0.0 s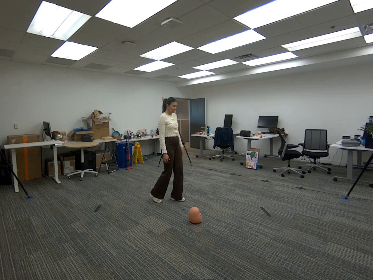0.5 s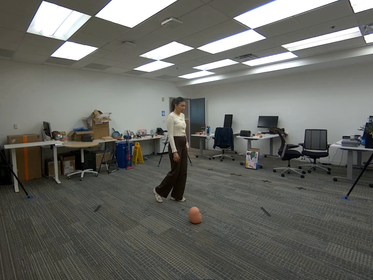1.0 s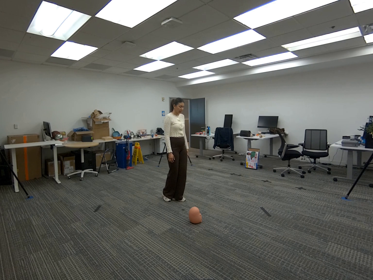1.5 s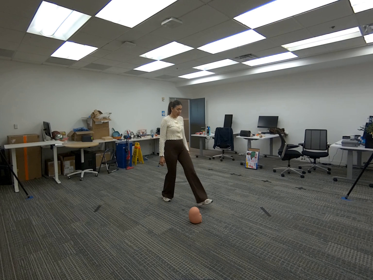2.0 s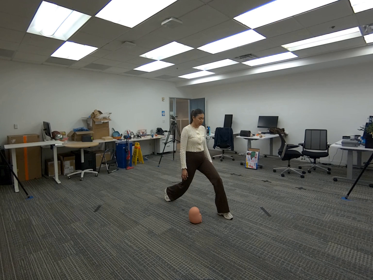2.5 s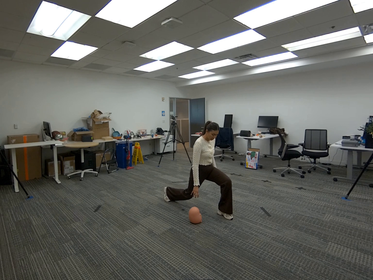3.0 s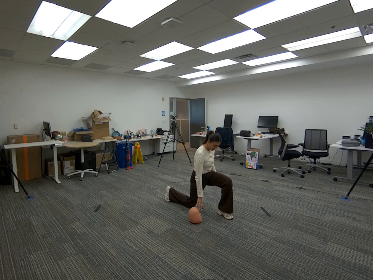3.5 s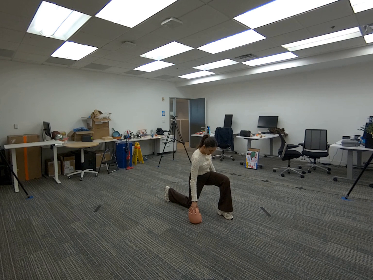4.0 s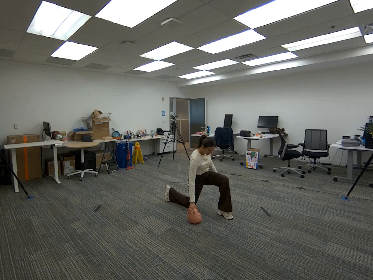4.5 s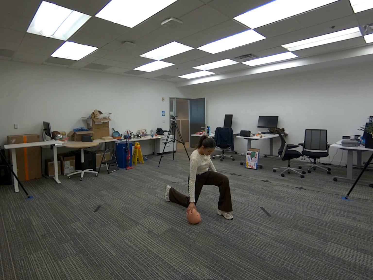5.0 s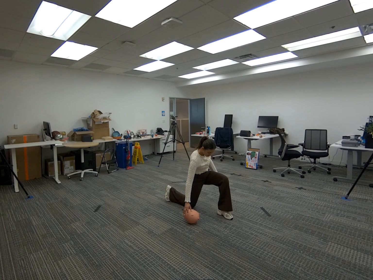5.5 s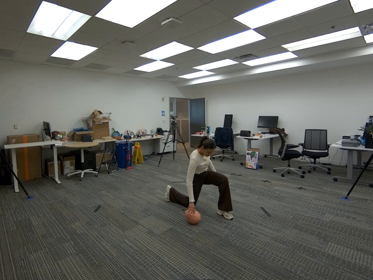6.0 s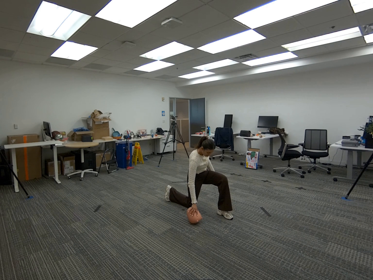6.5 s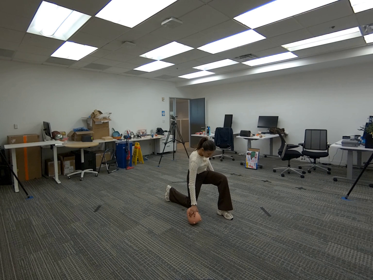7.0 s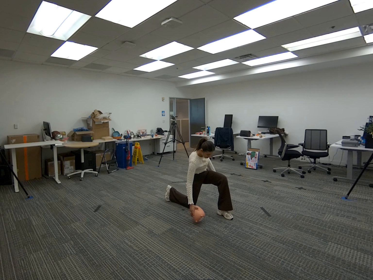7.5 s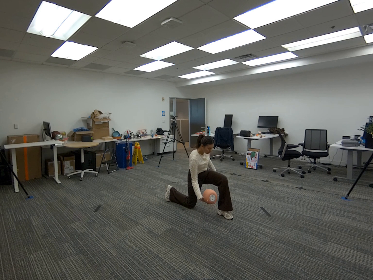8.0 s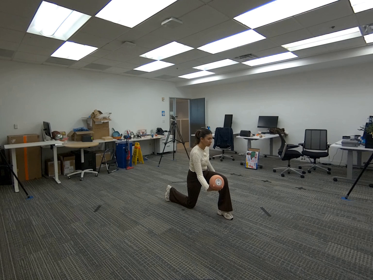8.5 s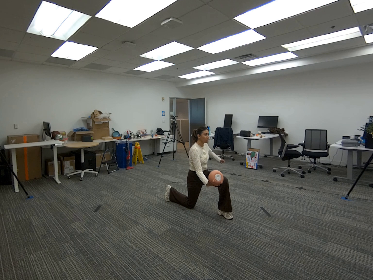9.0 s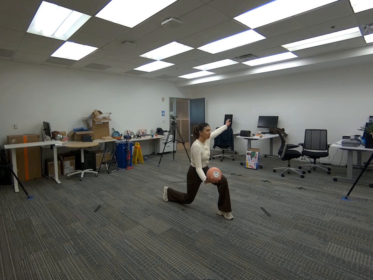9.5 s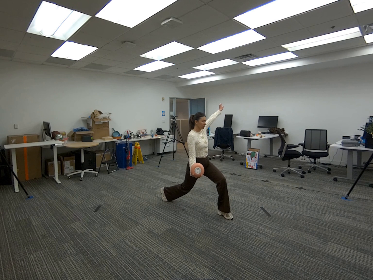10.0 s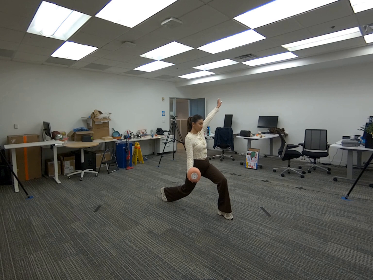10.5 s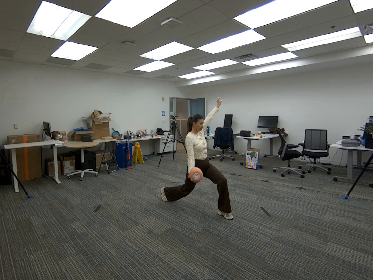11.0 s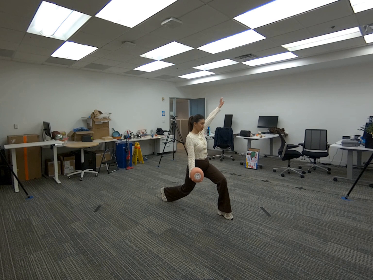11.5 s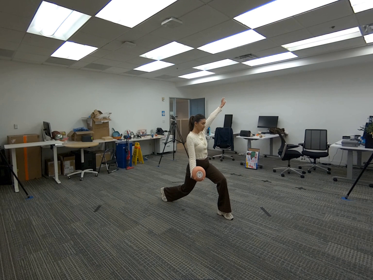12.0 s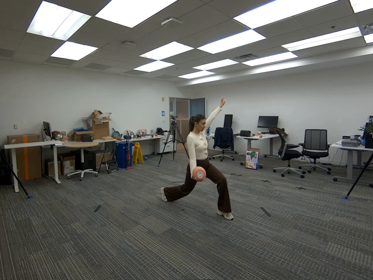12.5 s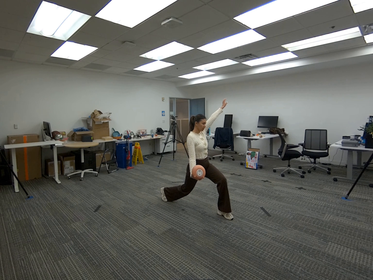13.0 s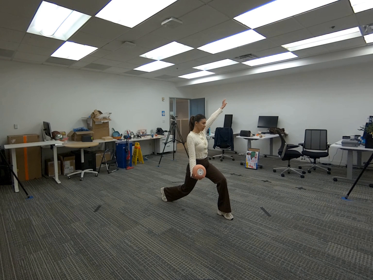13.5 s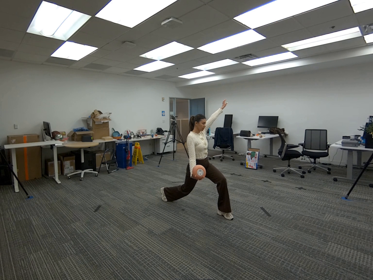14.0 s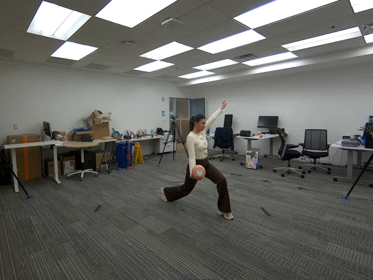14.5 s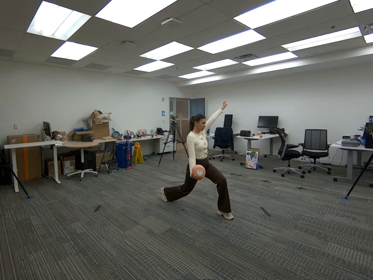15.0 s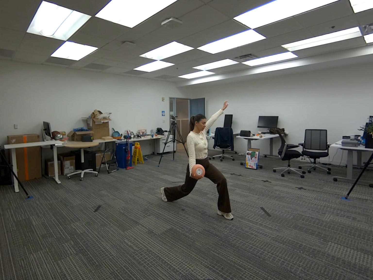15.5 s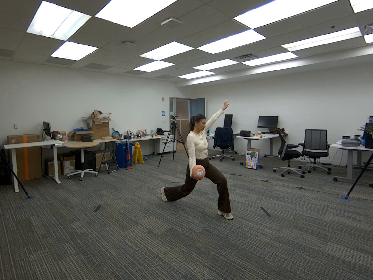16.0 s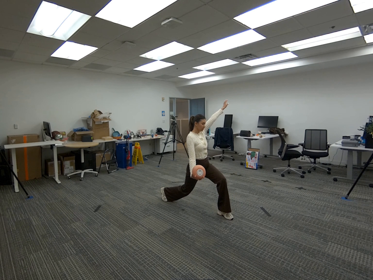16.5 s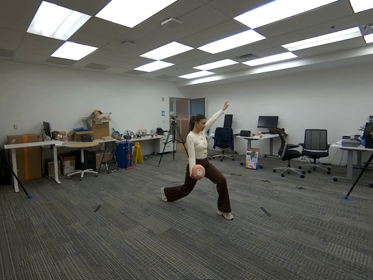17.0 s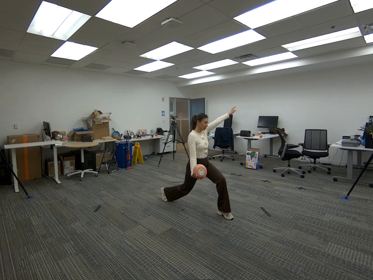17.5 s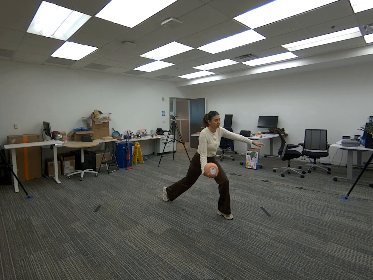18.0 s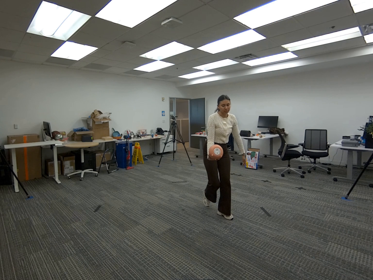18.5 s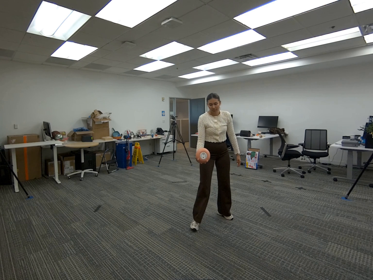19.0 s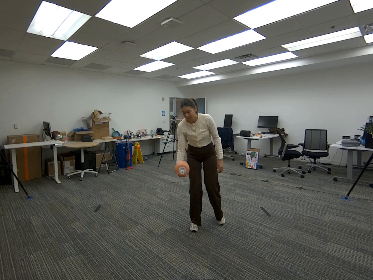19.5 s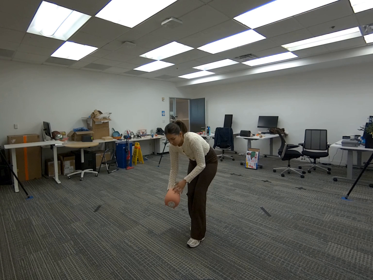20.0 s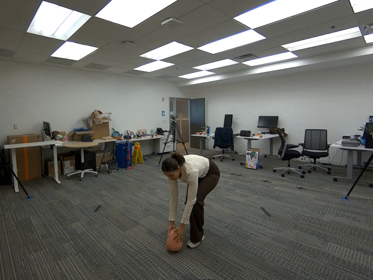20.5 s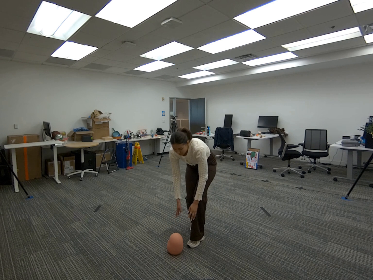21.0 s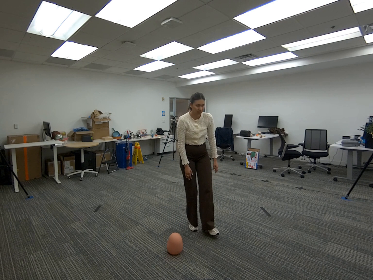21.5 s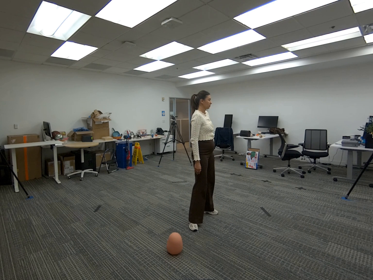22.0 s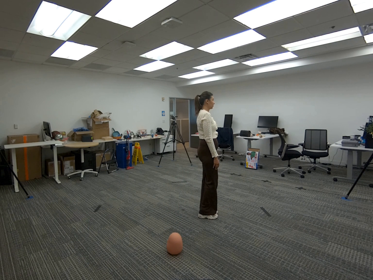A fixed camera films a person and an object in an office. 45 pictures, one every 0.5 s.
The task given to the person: Walk over to the potato light on the floor and pick it up with your right hand. Lunge with your right knee on the floor and raise your right arm up while holding the potato light.
